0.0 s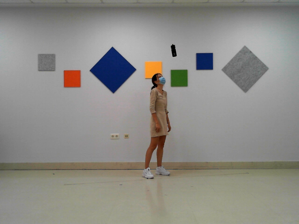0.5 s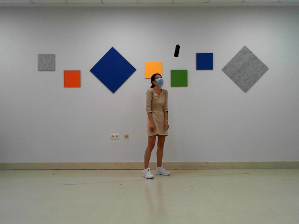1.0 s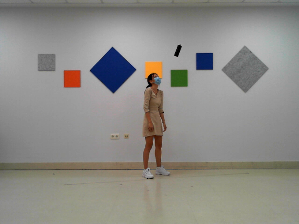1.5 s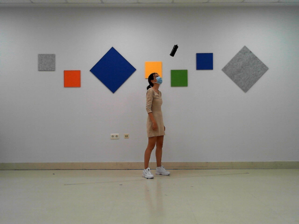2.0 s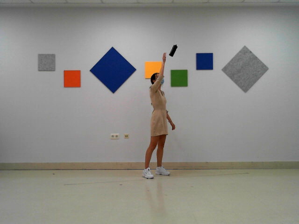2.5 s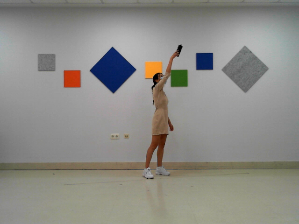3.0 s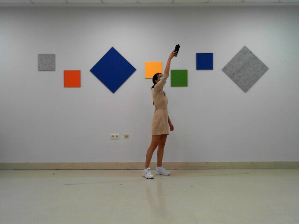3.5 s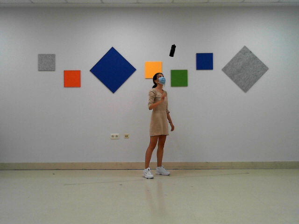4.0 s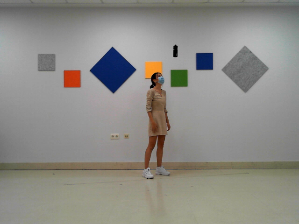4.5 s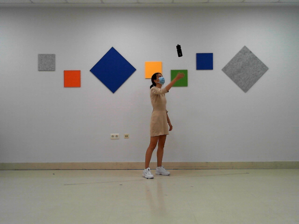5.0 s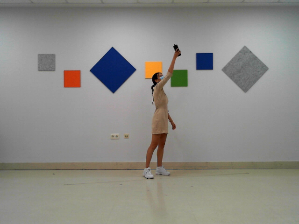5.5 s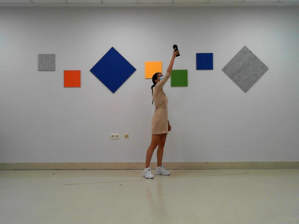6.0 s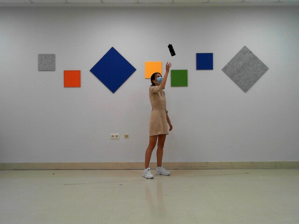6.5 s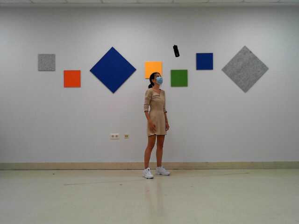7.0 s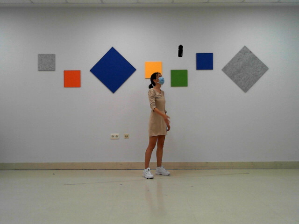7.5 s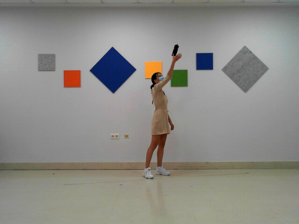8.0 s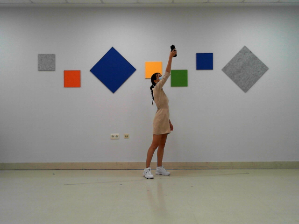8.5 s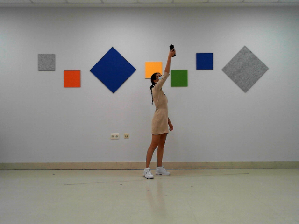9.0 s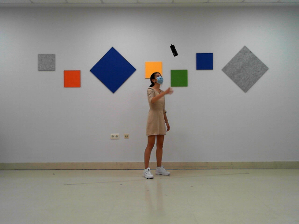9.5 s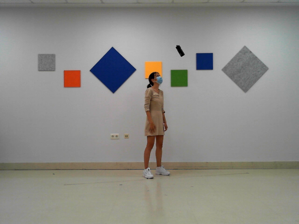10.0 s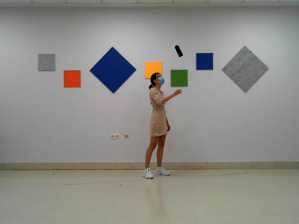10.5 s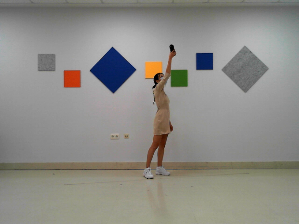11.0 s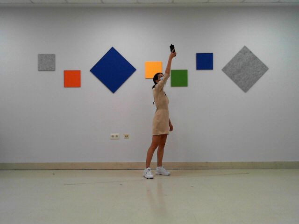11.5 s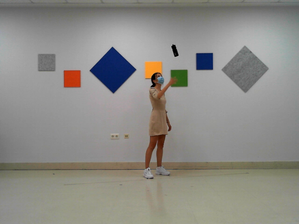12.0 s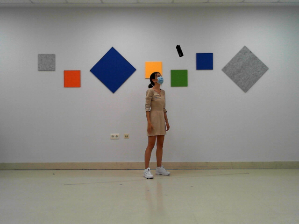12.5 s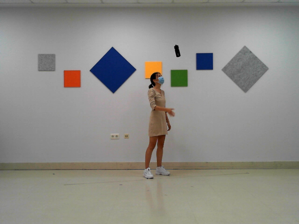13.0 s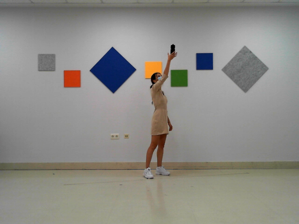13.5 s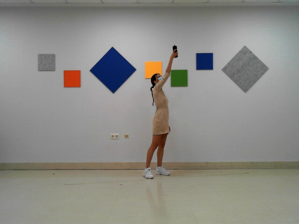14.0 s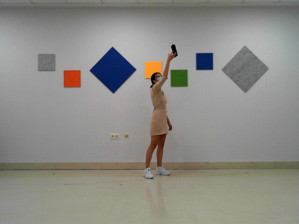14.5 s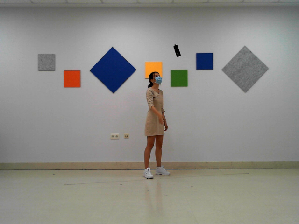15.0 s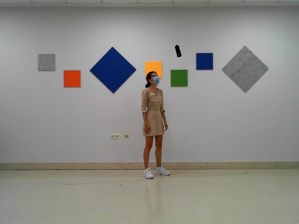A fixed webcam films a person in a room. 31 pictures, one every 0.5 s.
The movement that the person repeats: Reach up for a bottle in a high position, right hand.
